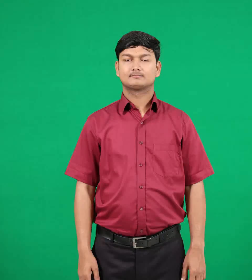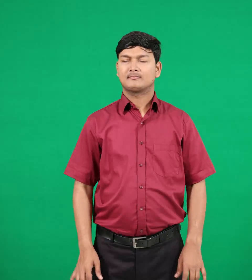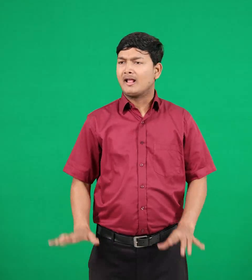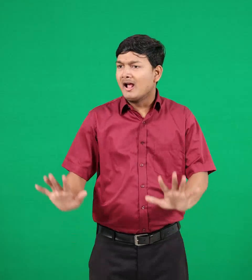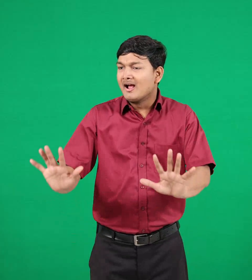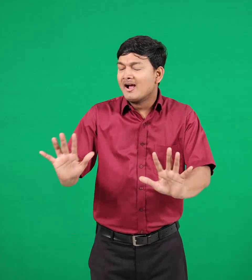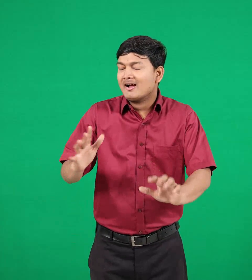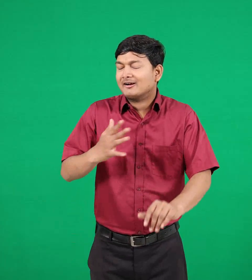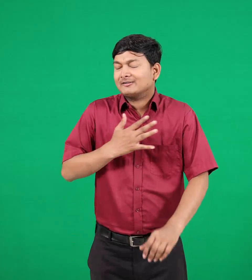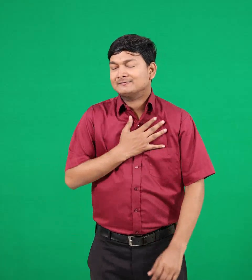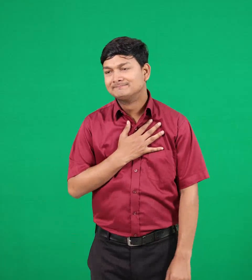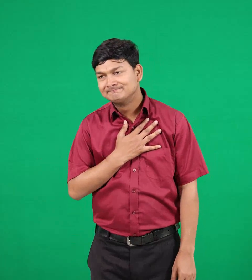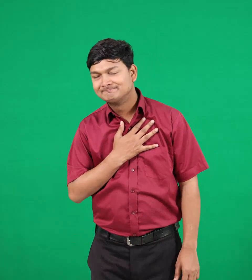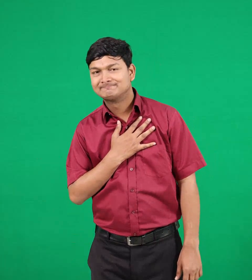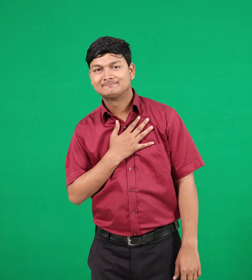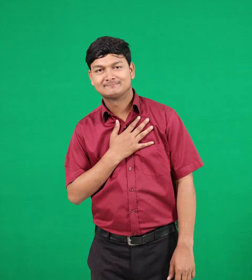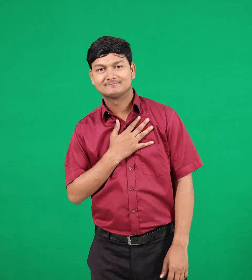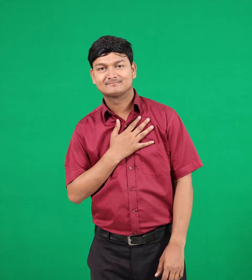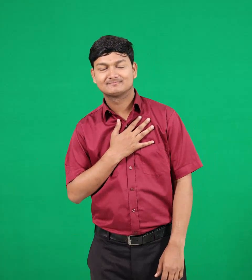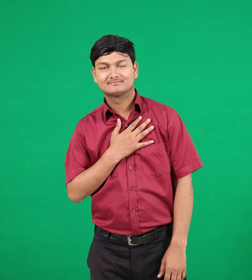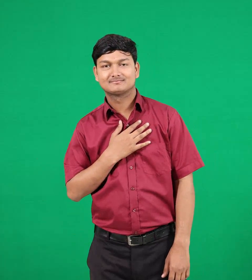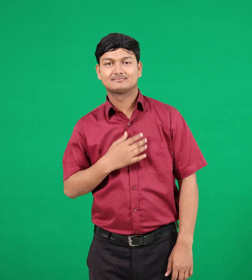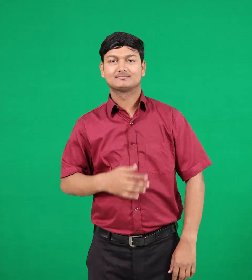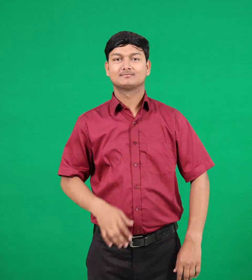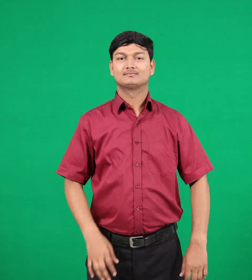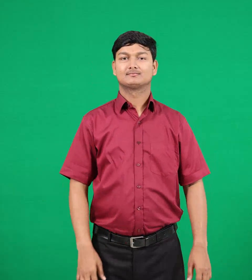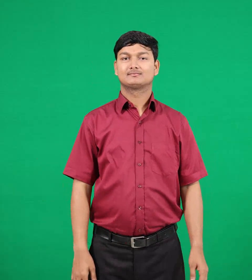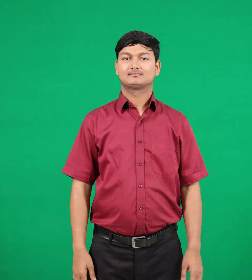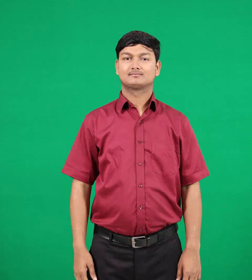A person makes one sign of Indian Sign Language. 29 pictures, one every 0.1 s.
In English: relief
